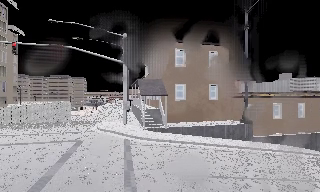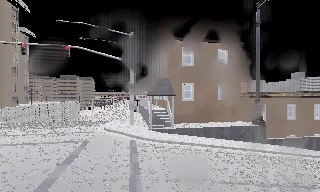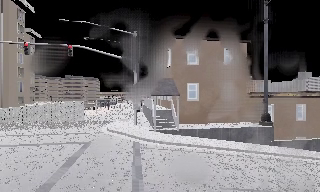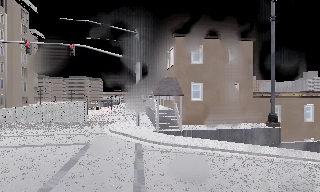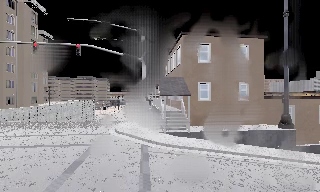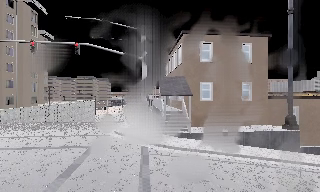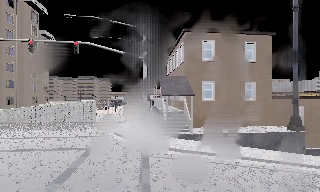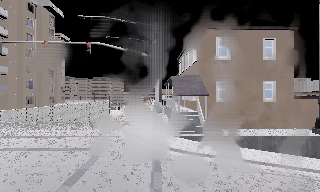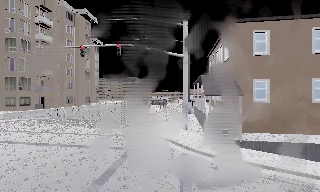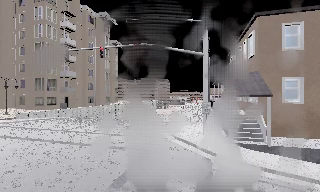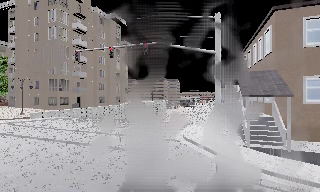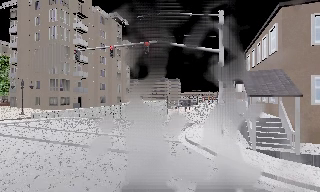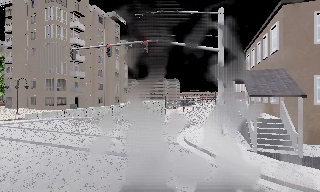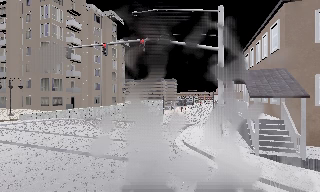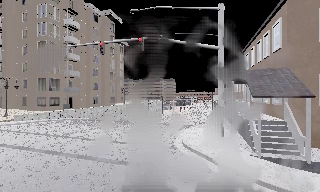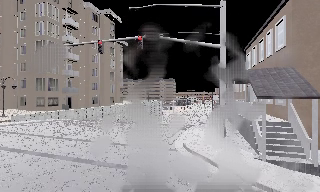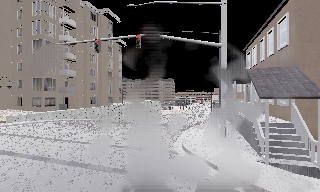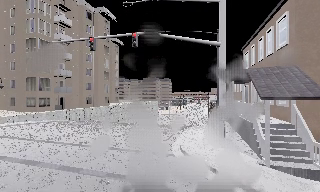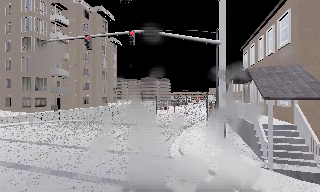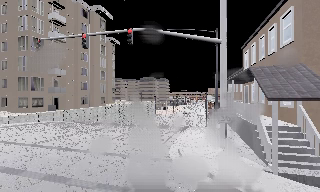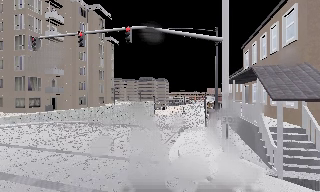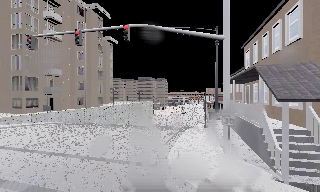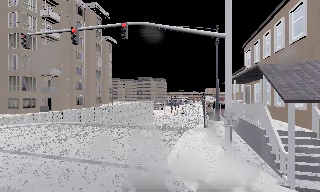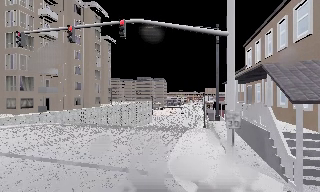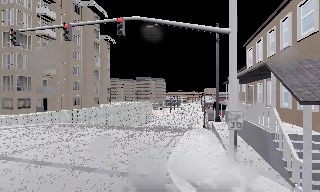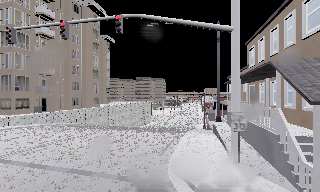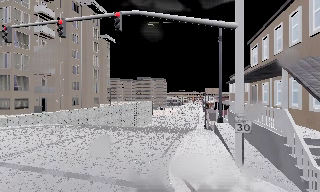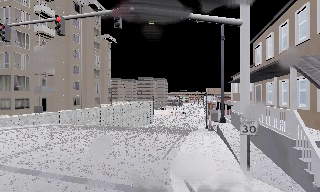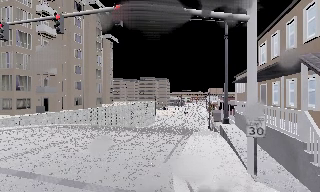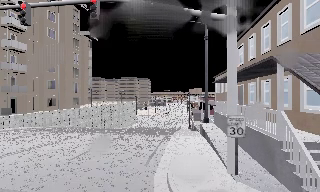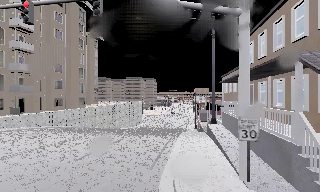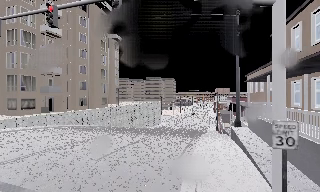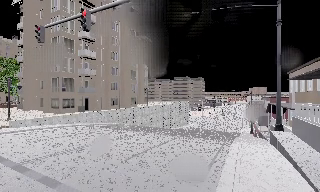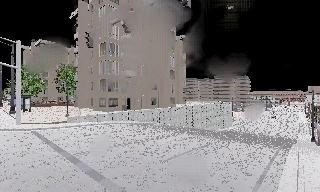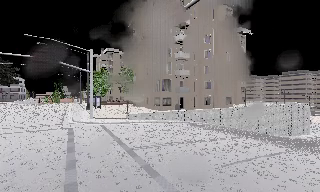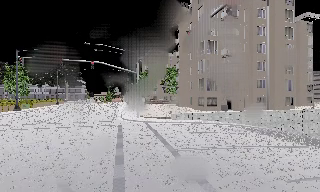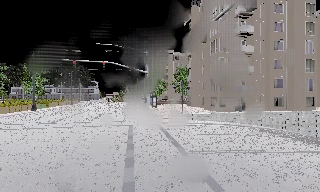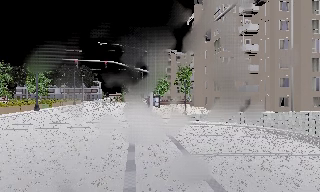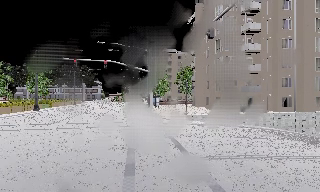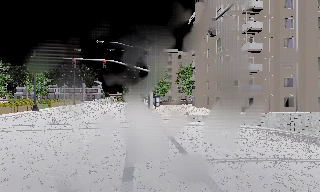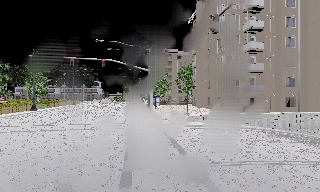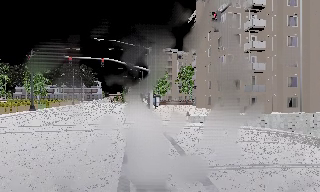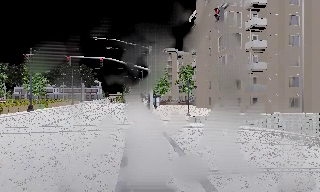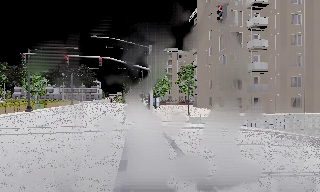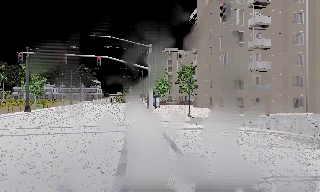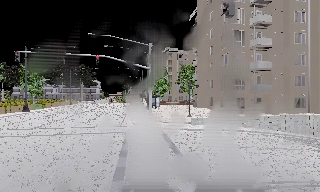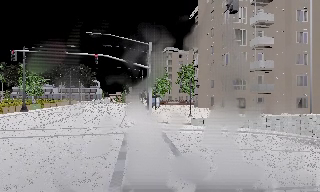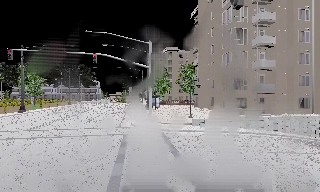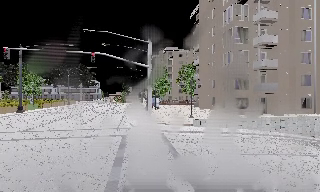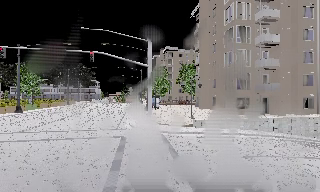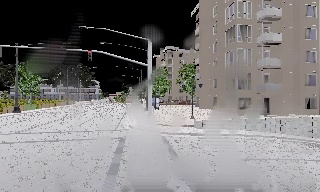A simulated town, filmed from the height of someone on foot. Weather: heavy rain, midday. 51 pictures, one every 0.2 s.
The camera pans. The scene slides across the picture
to the right.
The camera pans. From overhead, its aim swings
counterclockwise.
0.0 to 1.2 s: The camera travels forward, about 2 m, so what stands in front looms larger.
1.2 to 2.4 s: The camera pans to its left, which is counterclockwise from overhead, by about 25 degrees. It travels forward, about 2 m, so what stands in front looms larger.
2.4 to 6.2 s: The camera travels forward, about 6 m, so what stands in front looms larger.
6.2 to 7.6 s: The scene slides to the right, as the camera pans about 65 degrees to its left. It travels forward, about 2 m.
7.6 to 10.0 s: The camera travels forward, about 4 m, so what stands in front looms larger.
The film runs forward here.
